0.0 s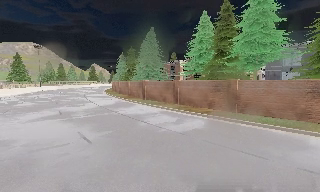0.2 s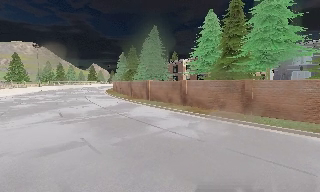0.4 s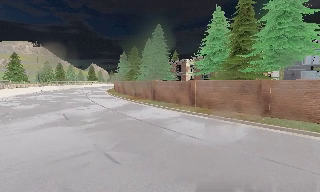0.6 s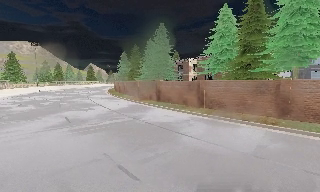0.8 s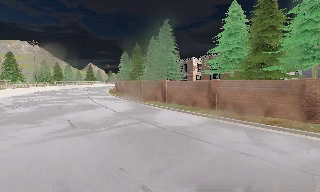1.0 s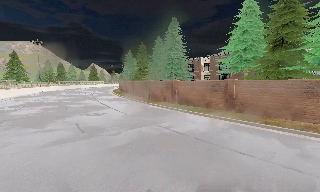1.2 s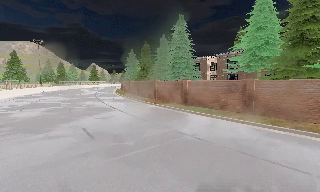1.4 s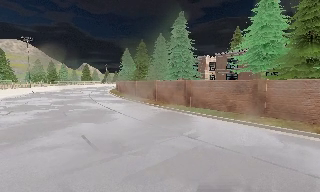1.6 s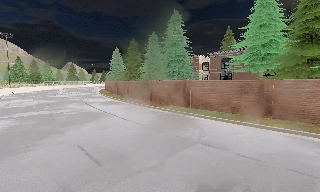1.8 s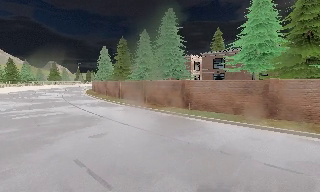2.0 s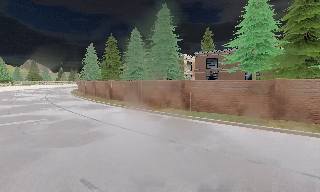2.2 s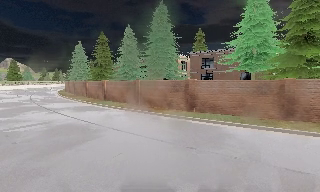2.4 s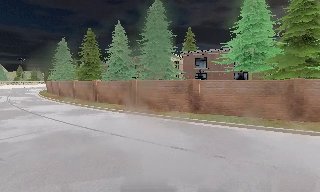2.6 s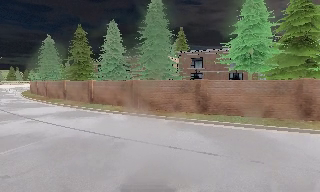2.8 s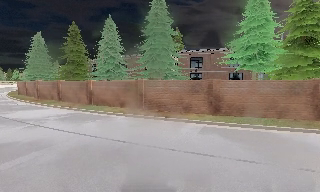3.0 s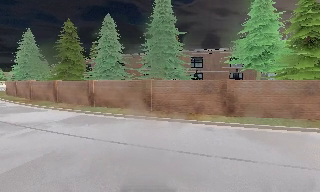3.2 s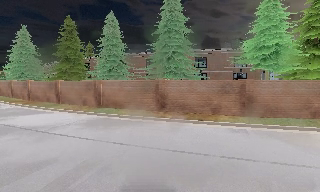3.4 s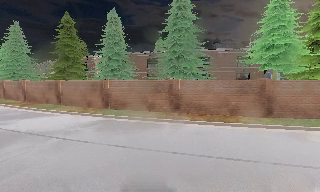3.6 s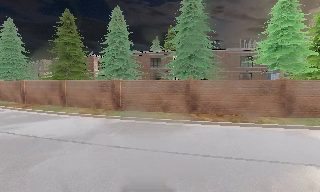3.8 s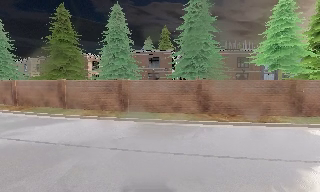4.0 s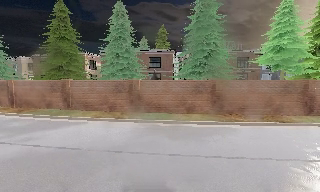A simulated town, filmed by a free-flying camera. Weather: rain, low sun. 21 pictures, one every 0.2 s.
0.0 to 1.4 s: The camera travels forward and to its left, about 8 m, so what stands in front looms larger.
1.4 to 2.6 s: The camera pans to its right, which is clockwise from overhead, by about 30 degrees. It travels to its left and forward, about 8 m.
2.6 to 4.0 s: The camera pans to its right, which is clockwise from overhead, by about 25 degrees. It travels to its left, about 11 m, so close, fixed things drift to the right.
The film runs forward here.
